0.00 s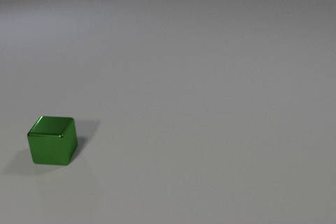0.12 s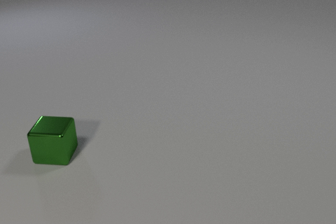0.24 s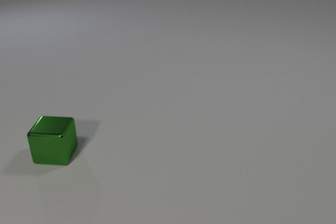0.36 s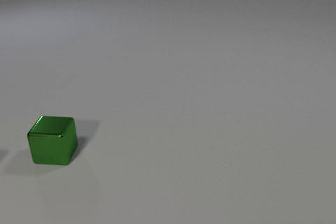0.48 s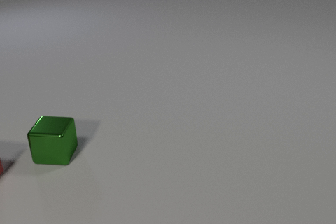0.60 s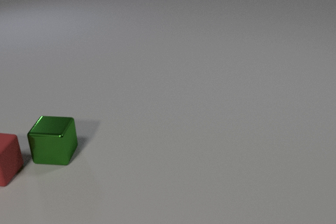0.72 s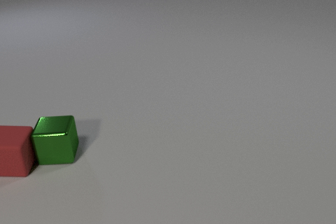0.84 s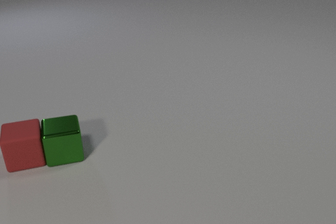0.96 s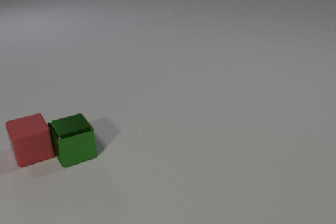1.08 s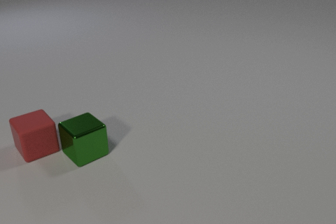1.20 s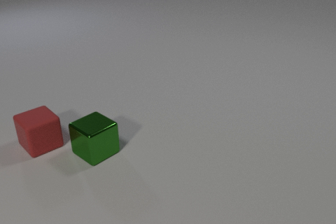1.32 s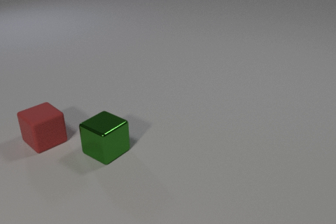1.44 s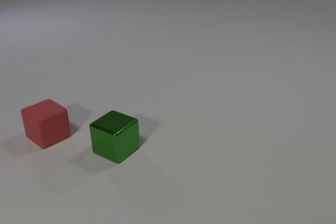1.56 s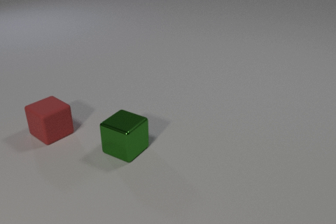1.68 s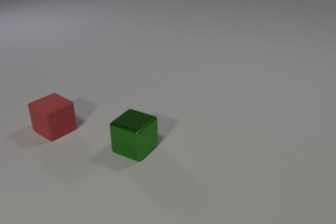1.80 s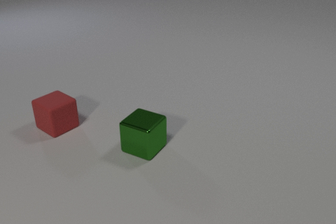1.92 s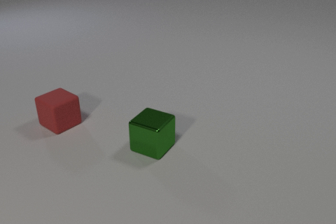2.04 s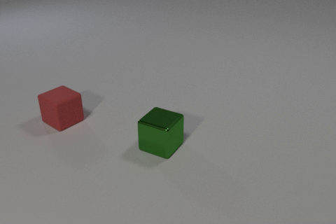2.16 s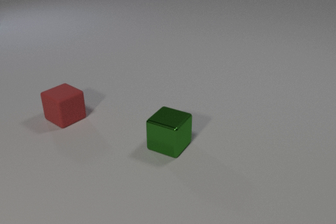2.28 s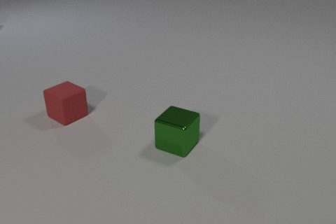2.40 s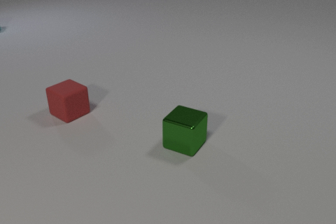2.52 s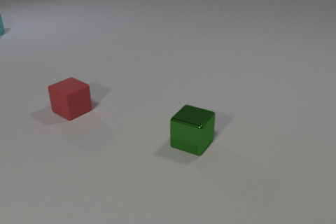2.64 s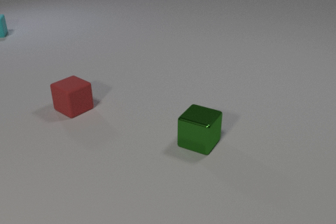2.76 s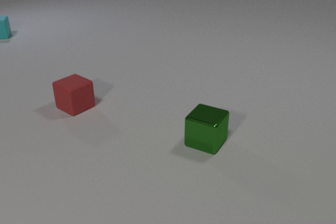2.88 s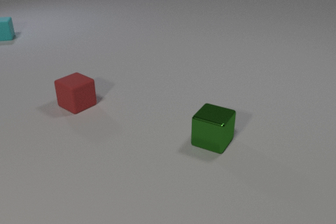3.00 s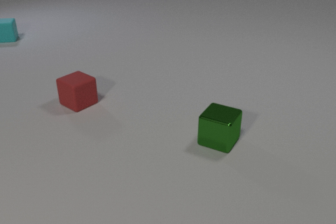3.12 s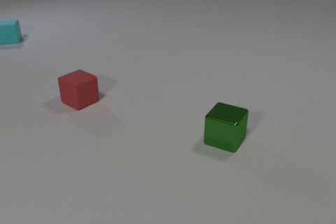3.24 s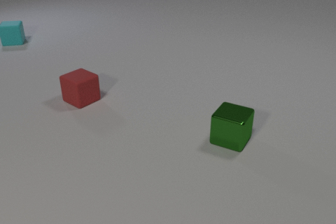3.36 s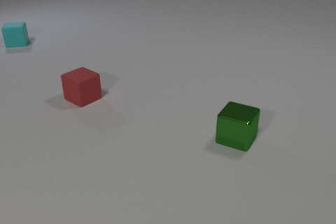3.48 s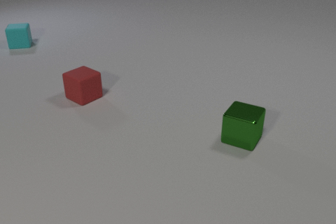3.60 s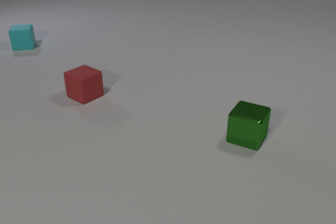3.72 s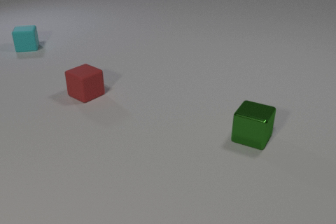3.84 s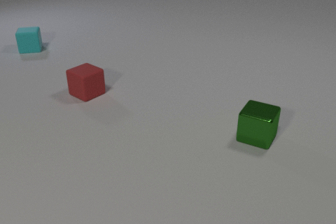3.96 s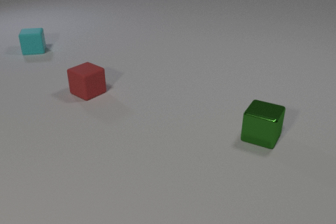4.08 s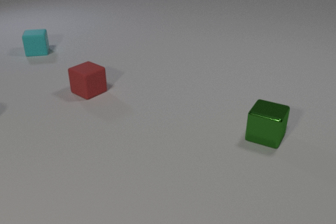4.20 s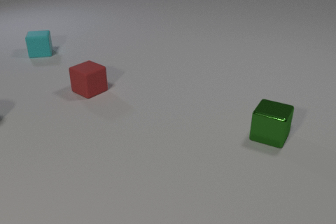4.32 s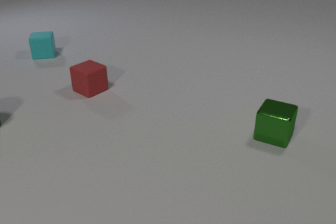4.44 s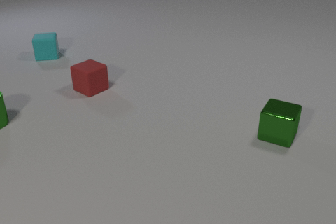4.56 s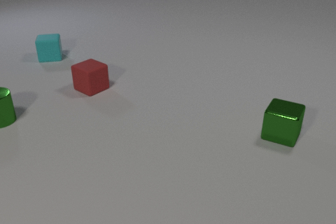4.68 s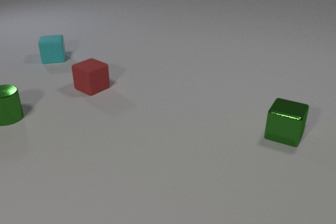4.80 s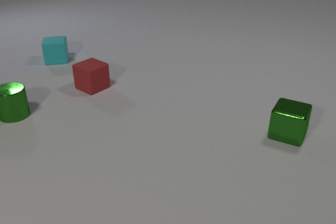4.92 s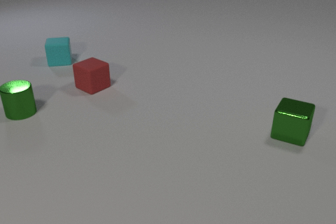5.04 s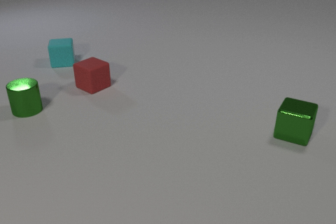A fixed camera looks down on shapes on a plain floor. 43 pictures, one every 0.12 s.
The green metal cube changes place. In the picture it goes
to the right.
The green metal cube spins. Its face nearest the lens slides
to the right.
0.00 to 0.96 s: The red rubber cube comes in at the left edge, slides to the right and away from the camera, spins counterclockwise seen from above by about 45 degrees, its near face sliding to the right. The green metal cube slides to the right, spins counterclockwise seen from above by about 45 degrees, its near face sliding to the right. The red rubber cube and the green metal cube collide.
0.96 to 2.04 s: The red rubber cube slides away from the camera and to the right. The green metal cube slides to the right, spins counterclockwise seen from above by about 30 degrees, its near face sliding to the right.
2.04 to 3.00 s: The red rubber cube slides away from the camera and to the right. The green metal cube slides to the right. The cyan rubber cube comes in at the left edge, slides toward the camera and to the right.
3.00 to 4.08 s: The red rubber cube slides away from the camera and to the right. The green metal cube slides to the right. The cyan rubber cube slides toward the camera and to the right.
4.08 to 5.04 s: The red rubber cube slides away from the camera. The green metal cube slides to the right and away from the camera. The green metal cylinder comes in at the left edge, slides to the right and away from the camera. The cyan rubber cube slides toward the camera and to the right.
Are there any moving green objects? yes.
How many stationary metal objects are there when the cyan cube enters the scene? 0.
Are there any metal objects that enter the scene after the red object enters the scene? yes.
